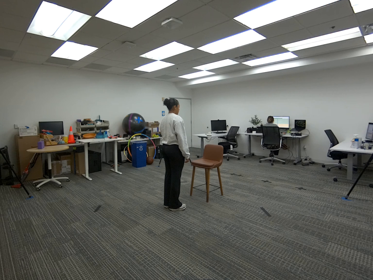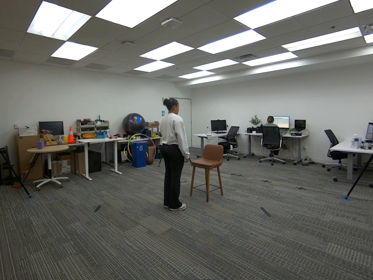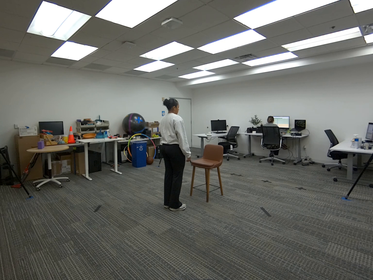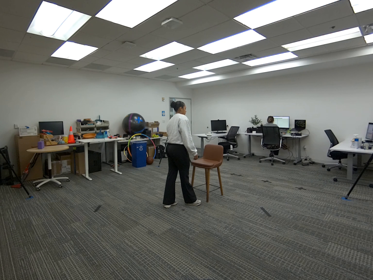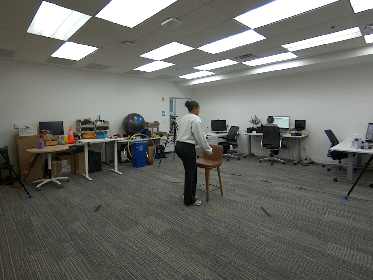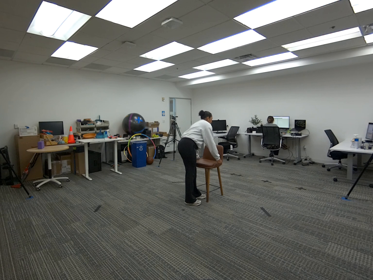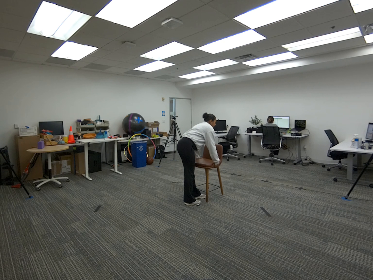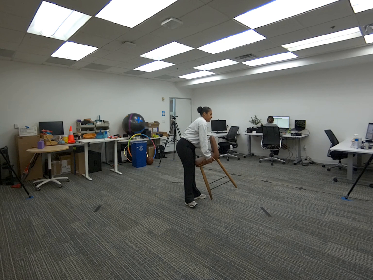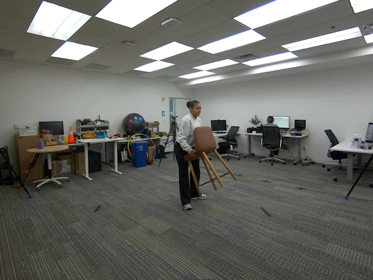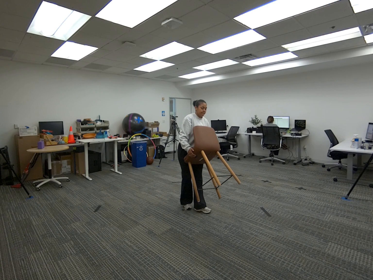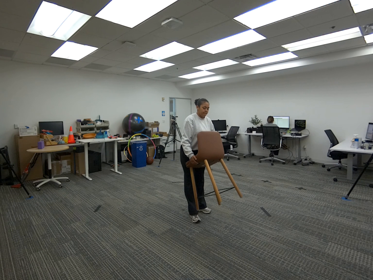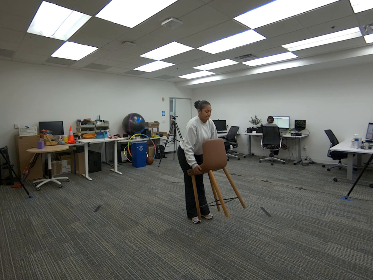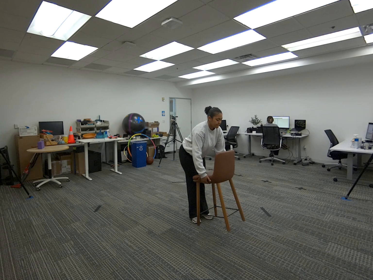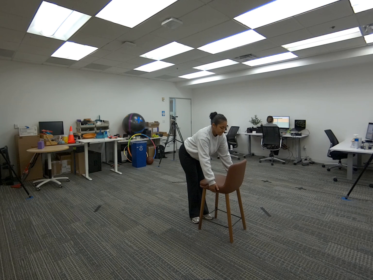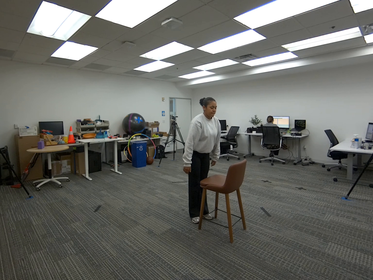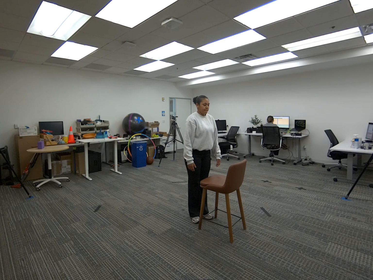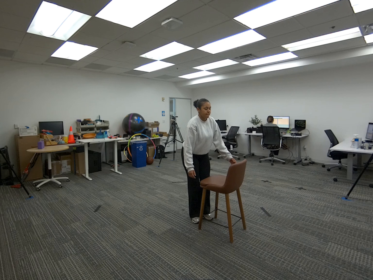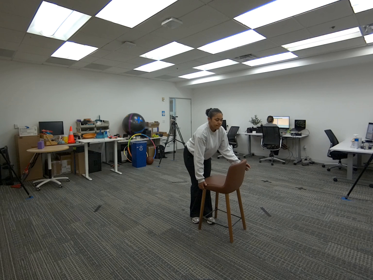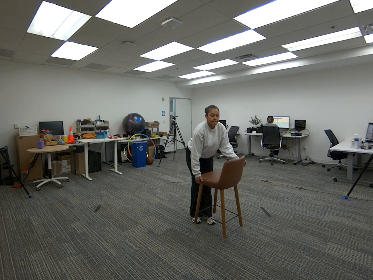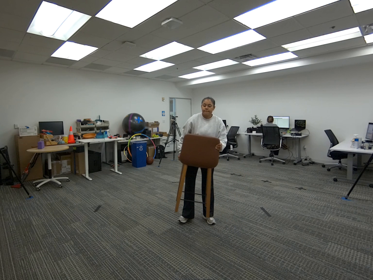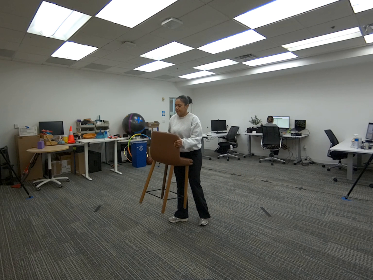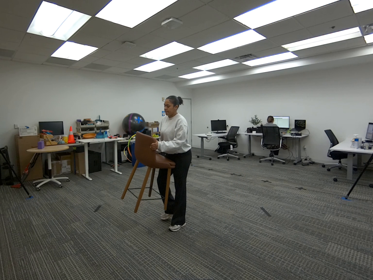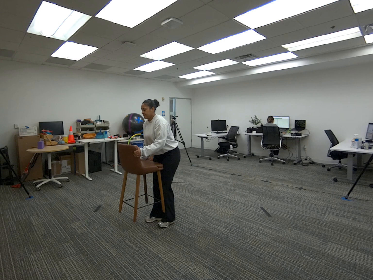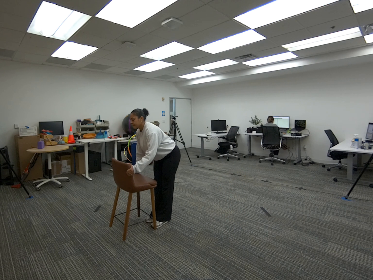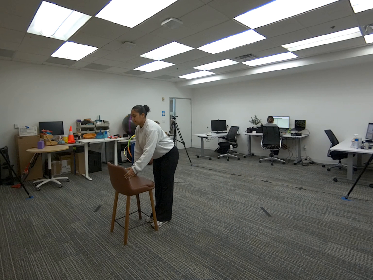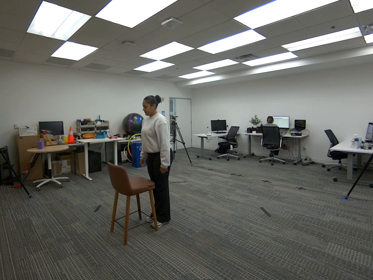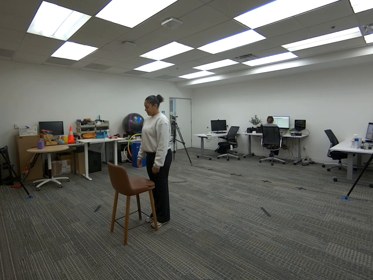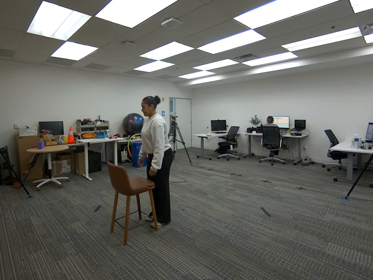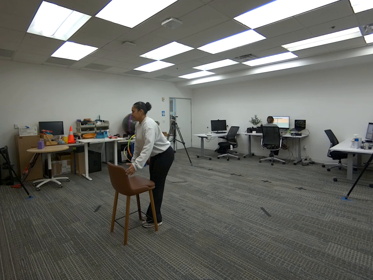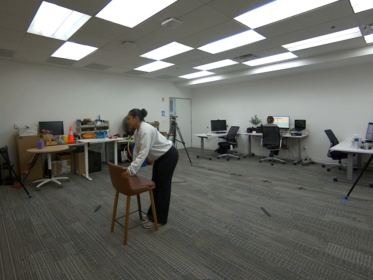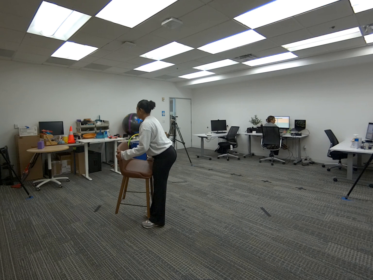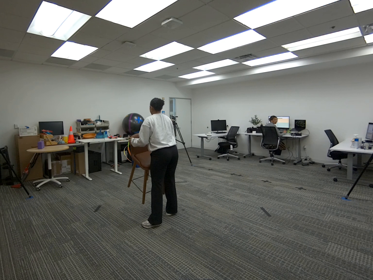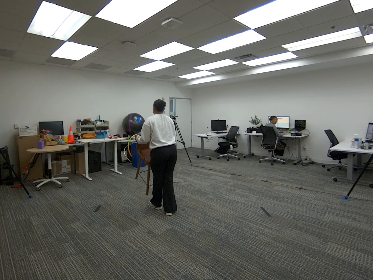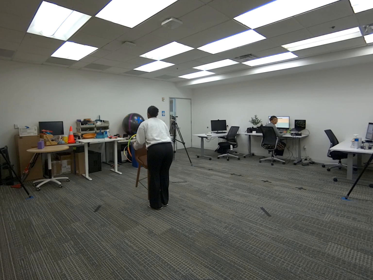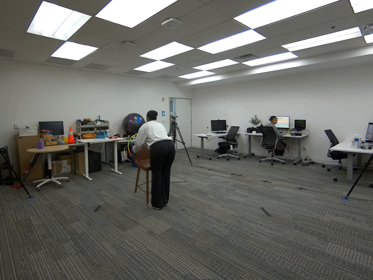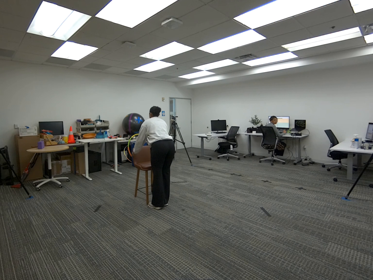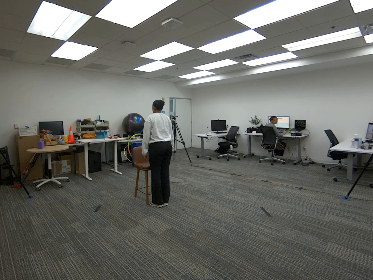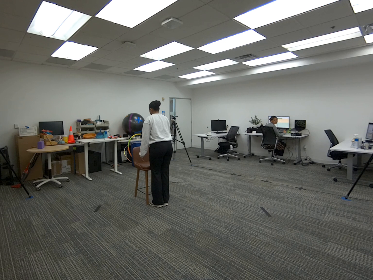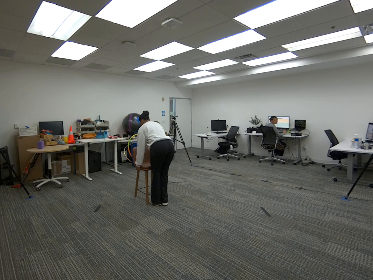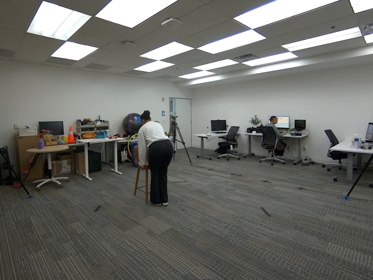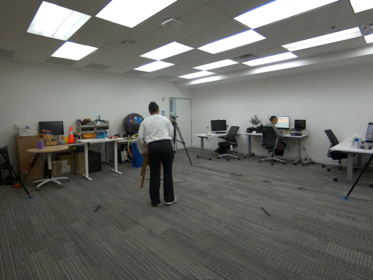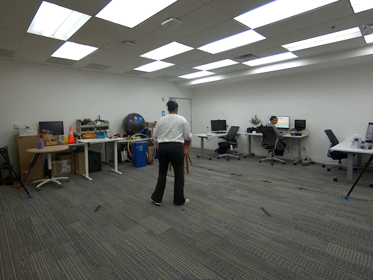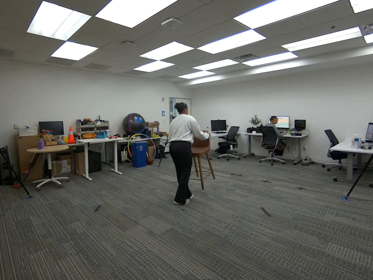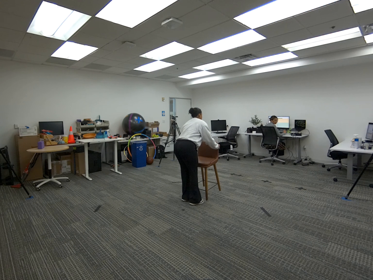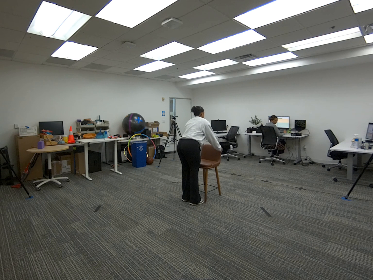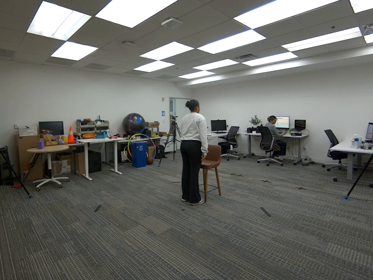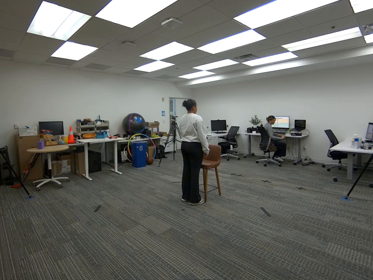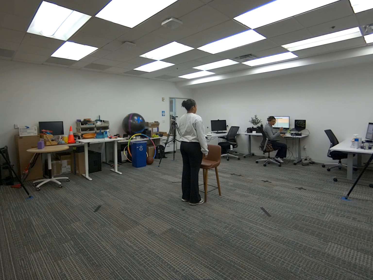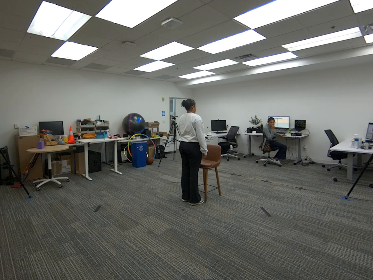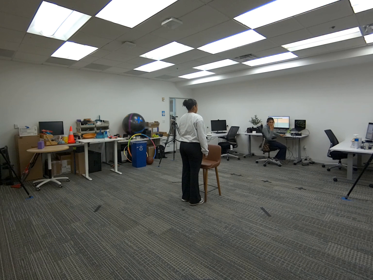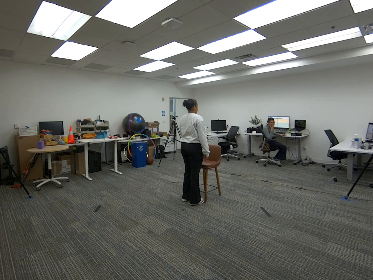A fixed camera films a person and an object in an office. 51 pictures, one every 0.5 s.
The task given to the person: Walk over to the tall bar stool and grasp the stool with both hands rotating the bar stool 90° and then placing the tall bar stool back on the ground.
